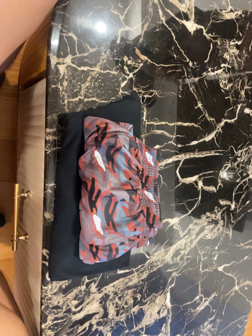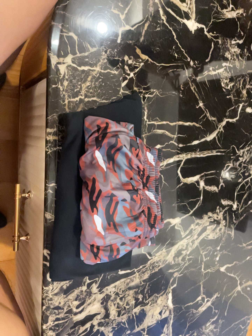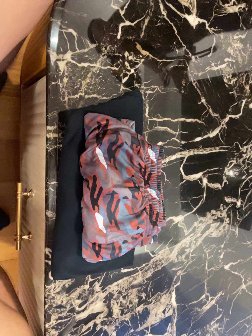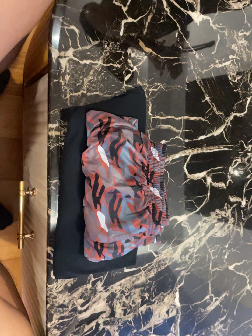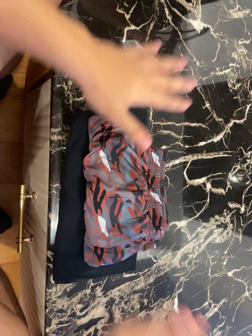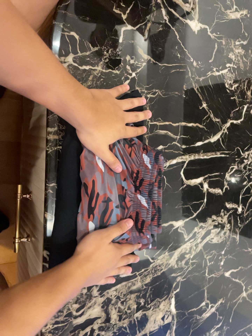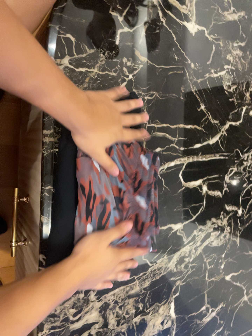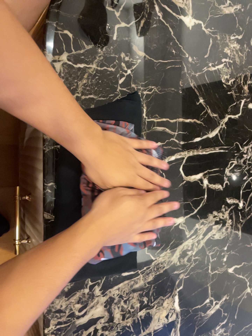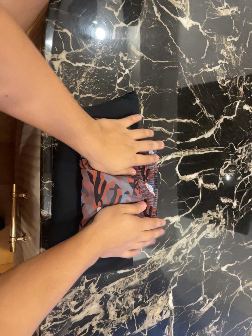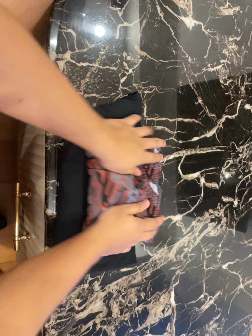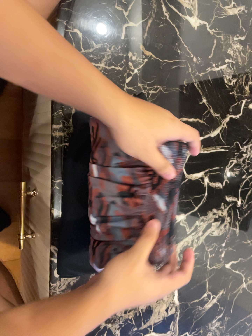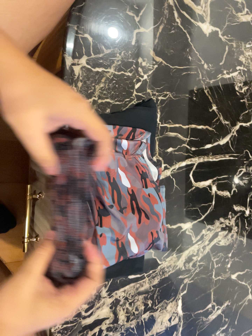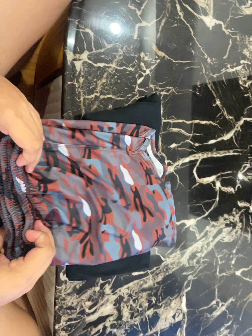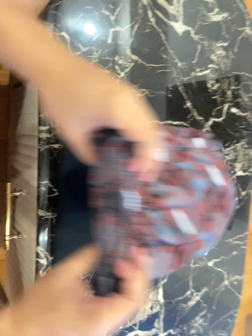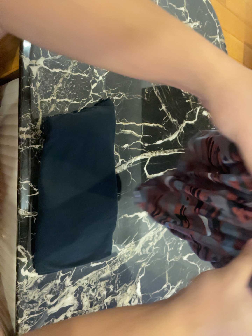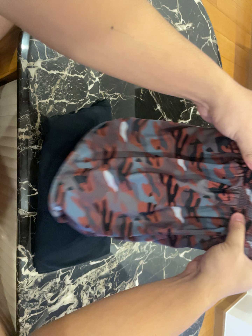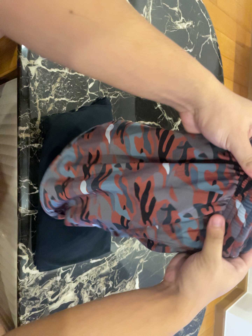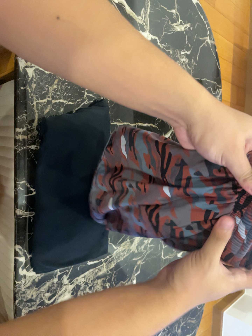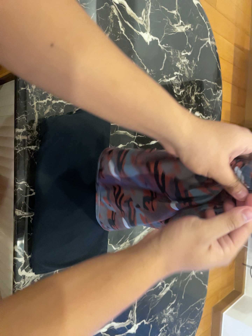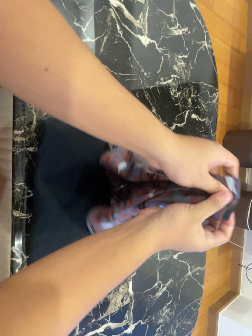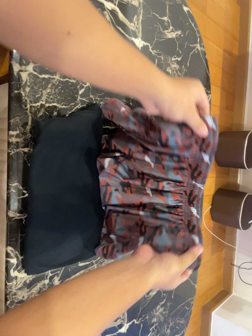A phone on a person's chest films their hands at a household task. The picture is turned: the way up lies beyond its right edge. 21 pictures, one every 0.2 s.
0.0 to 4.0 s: The camera swings to its right by about 10 degrees, and the scene slides to the left. It travels backward, about 6 cm, so what stands in front gets smaller.
The film runs backward here.
